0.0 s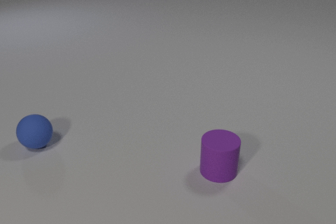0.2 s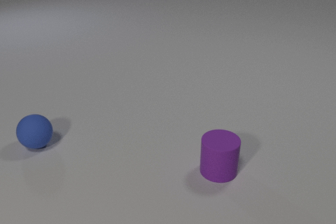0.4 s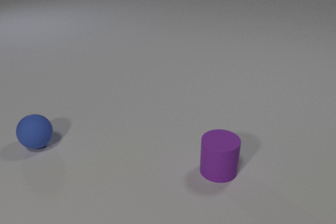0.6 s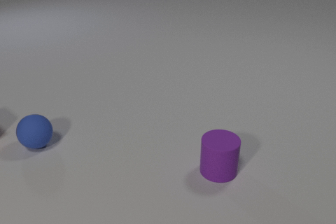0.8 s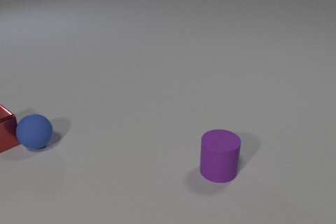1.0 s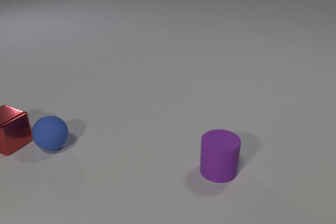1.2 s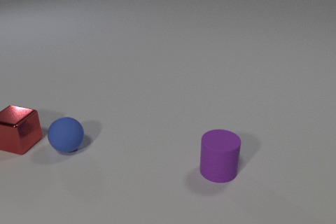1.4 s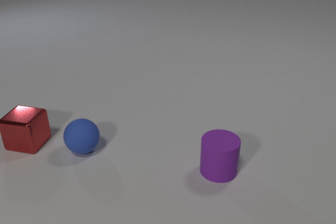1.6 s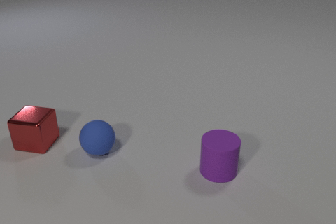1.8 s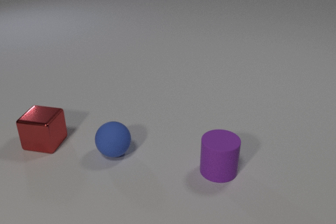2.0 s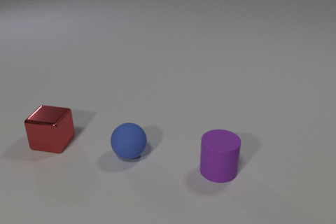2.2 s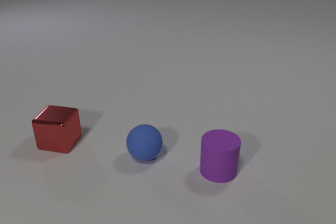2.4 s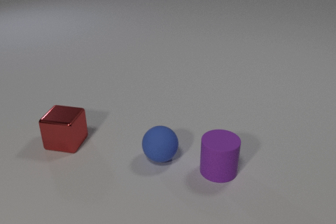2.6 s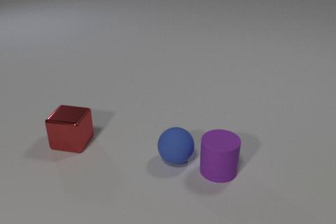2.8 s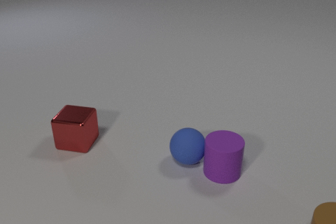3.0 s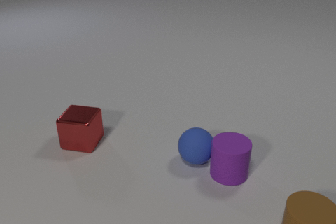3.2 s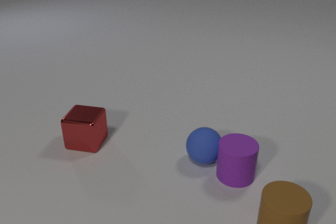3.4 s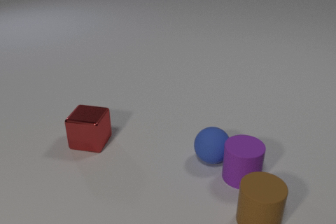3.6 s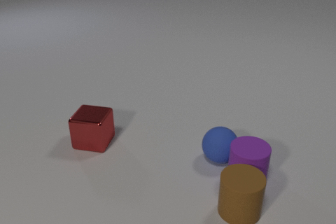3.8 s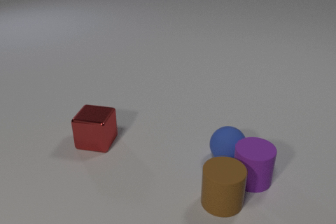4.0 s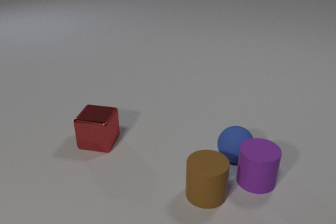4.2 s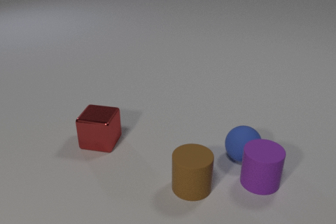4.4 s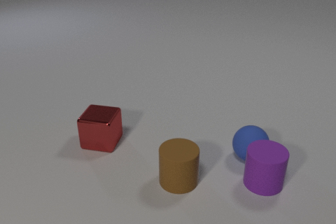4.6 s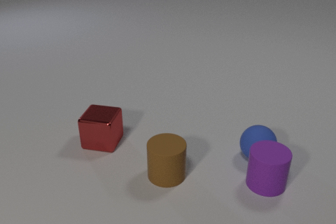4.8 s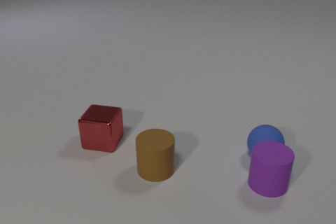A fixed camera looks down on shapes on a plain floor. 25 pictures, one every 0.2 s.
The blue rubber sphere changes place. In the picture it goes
to the right.
The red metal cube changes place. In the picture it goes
to the right.
0.0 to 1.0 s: The red metal cube comes in at the left edge, slides to the right and toward the camera. The blue rubber sphere rolls to the right and toward the camera. The red metal cube and the blue rubber sphere collide.
1.0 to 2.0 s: The red metal cube slides to the right. The blue rubber sphere rolls to the right.
2.0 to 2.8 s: The red metal cube slides to the right. The blue rubber sphere rolls to the right. The brown rubber cylinder comes in at the bottom edge, slides to the left. The blue rubber sphere and the purple rubber cylinder collide.
2.8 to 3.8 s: The red metal cube slides to the right. The blue rubber sphere rolls to the right. The brown rubber cylinder slides to the left. The purple rubber cylinder slides to the right.
3.8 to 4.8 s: The blue rubber sphere rolls to the right. The brown rubber cylinder slides to the left and away from the camera. The purple rubber cylinder slides to the right.
How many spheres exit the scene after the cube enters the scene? 0.
What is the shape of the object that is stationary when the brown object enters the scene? cylinder.
How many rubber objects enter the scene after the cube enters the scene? 1.
